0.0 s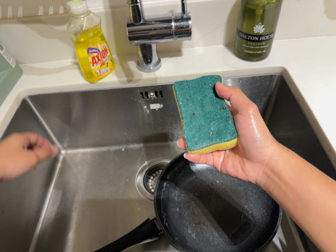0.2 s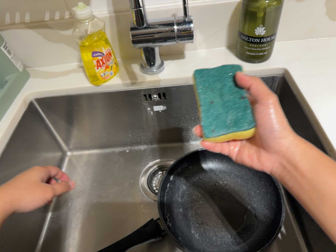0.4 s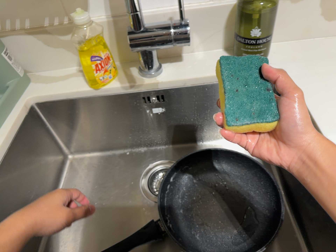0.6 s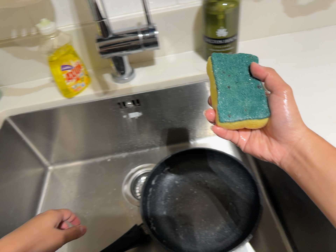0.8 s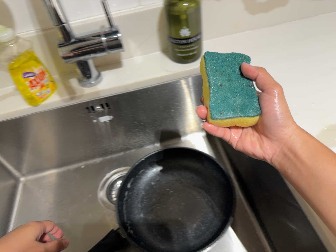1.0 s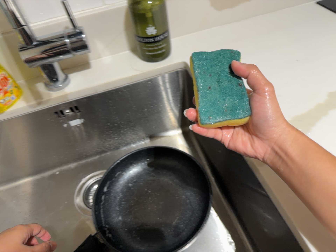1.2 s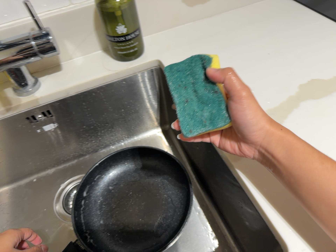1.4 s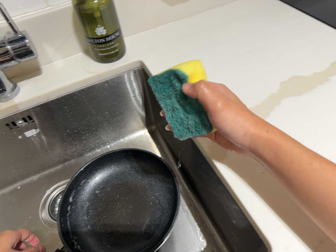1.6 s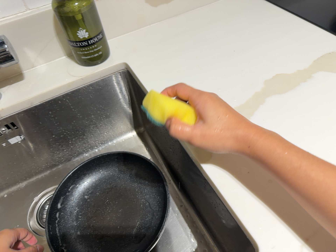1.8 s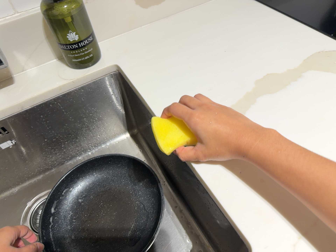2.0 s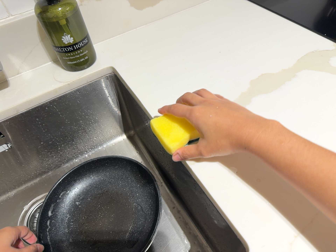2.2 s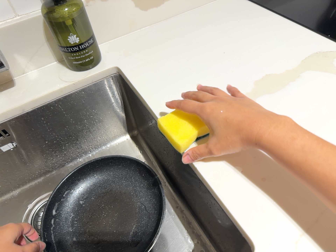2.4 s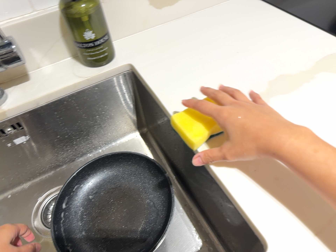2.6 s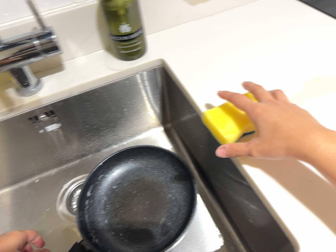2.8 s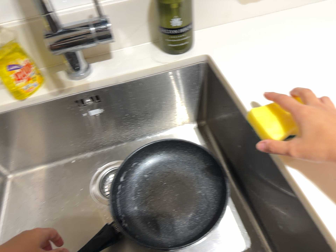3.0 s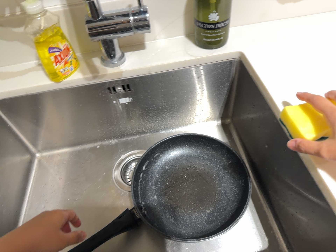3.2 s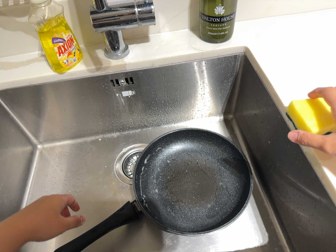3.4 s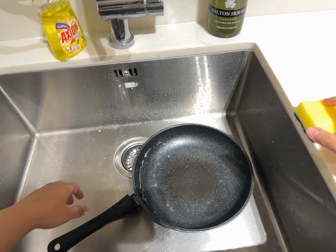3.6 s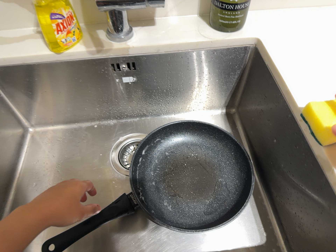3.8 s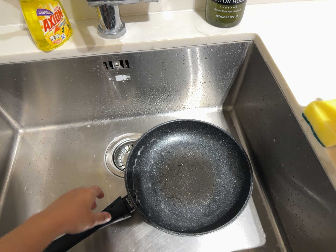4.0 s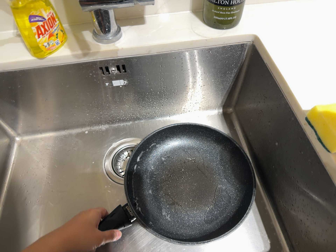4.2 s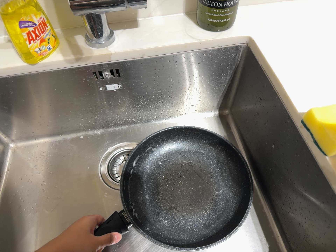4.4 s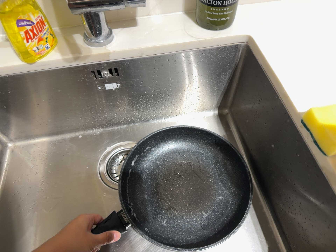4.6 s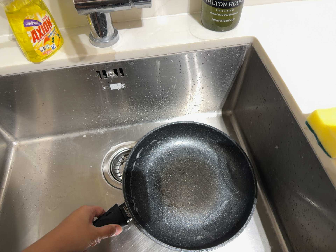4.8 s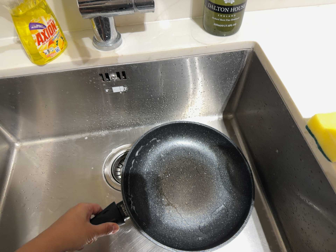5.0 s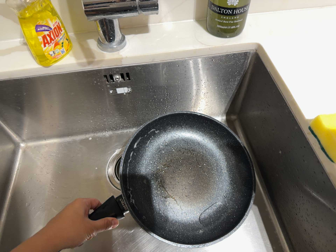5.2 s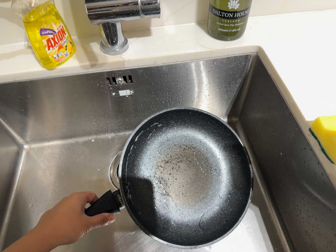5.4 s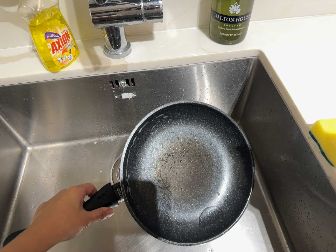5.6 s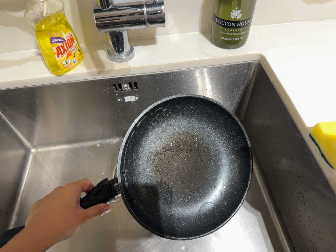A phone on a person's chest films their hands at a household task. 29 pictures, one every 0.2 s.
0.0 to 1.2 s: The scene slides to the left, as the camera pans about 10 degrees to its right. It travels to its right, about 10 cm, so close, fixed things drift to the left. It rolls about its line of sight by about 15 degrees, and the scene rotates counterclockwise.
1.2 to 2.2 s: The camera shifts only a little, or ends up much as it began.
2.2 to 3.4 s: The camera pans to its left by about 15 degrees. It travels to its left, about 12 cm, so close, fixed things drift to the right. It rolls about its line of sight by about 20 degrees, and the scene rotates clockwise.
3.4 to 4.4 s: The camera travels forward, about 6 cm, so what stands in front looms larger.
4.4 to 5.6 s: The camera shifts only a little, or ends up much as it began.
The film runs backward here.
